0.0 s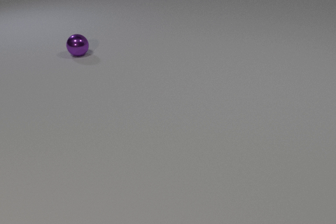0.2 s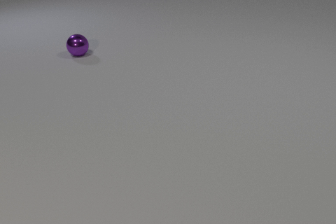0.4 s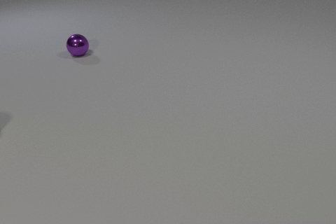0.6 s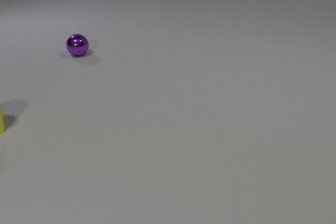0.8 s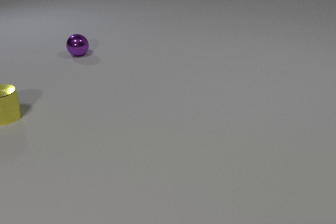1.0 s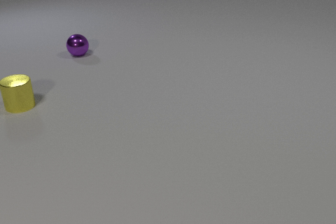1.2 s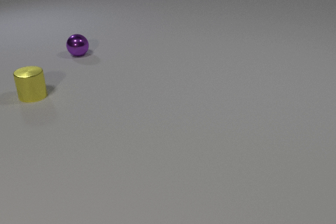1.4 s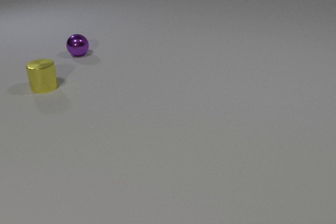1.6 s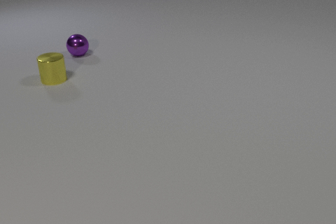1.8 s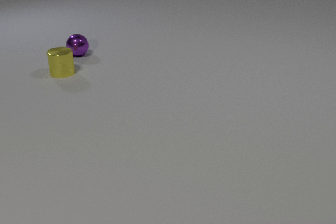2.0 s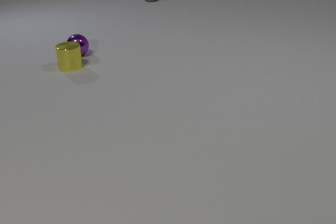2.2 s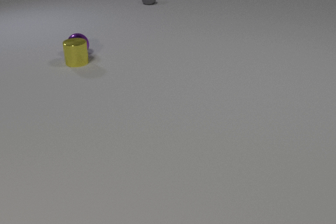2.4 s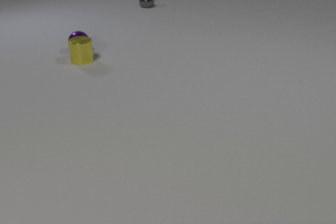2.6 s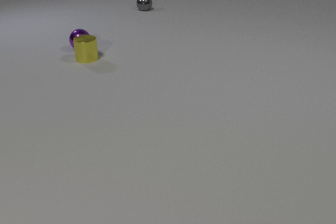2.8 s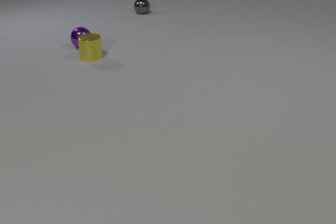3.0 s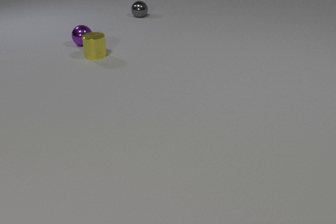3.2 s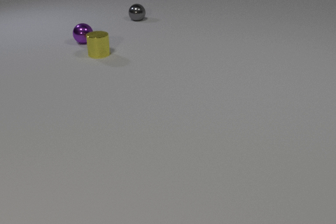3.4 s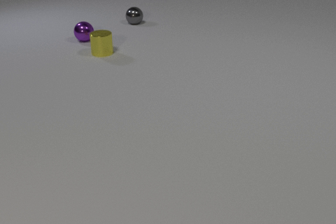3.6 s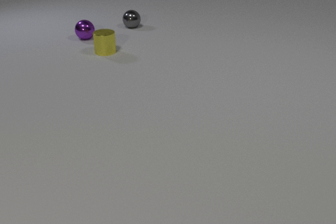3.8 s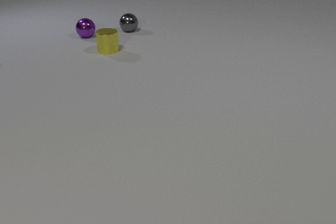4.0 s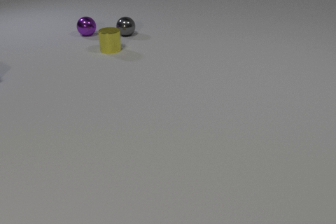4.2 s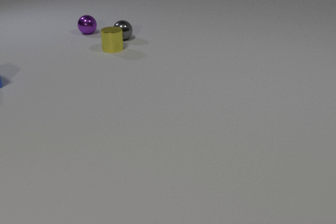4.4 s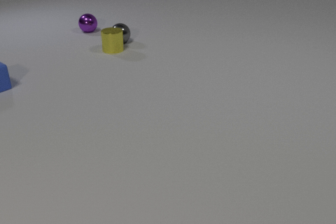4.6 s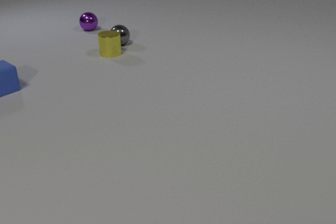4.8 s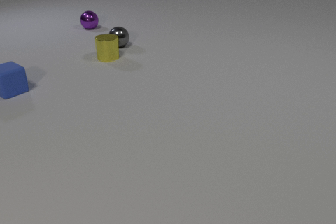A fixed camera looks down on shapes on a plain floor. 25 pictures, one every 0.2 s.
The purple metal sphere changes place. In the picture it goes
away from the camera.
The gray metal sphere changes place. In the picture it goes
toward the camera.
0.0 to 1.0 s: The yellow metal cylinder comes in at the left edge, slides away from the camera and to the right.
1.0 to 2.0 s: The yellow metal cylinder slides away from the camera and to the right. The gray metal sphere comes in at the top edge, rolls toward the camera.
2.0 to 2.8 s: The yellow metal cylinder slides away from the camera and to the right. The purple metal sphere rolls away from the camera. The gray metal sphere rolls toward the camera. The yellow metal cylinder and the purple metal sphere collide.
2.8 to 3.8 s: The yellow metal cylinder slides to the right and away from the camera. The purple metal sphere rolls away from the camera. The gray metal sphere rolls toward the camera.
3.8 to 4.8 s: The yellow metal cylinder slides toward the camera. The purple metal sphere rolls away from the camera. The gray metal sphere rolls toward the camera. The blue rubber cube comes in at the left edge, slides to the right and toward the camera. The yellow metal cylinder and the gray metal sphere collide.
What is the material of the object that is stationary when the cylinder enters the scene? metal.
How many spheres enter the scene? 1.
How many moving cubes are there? 1.
